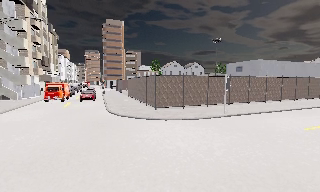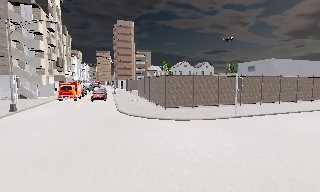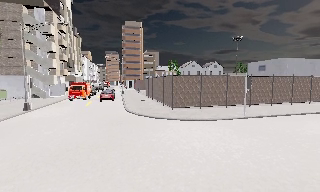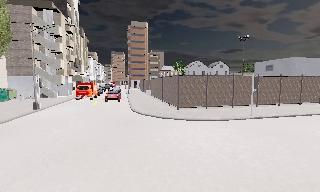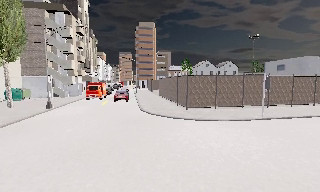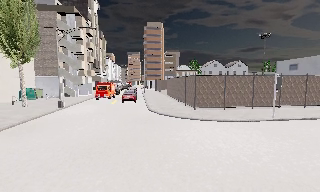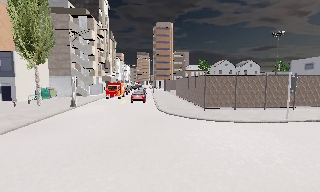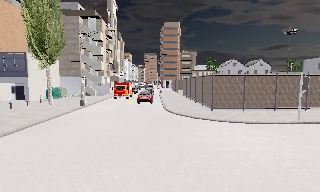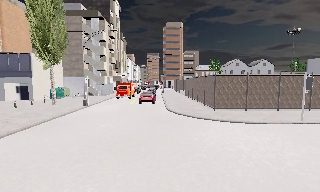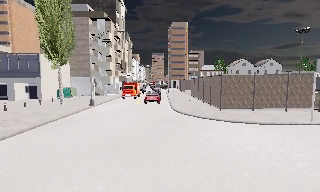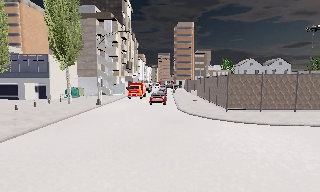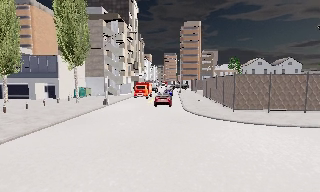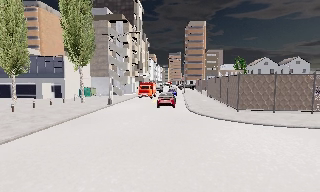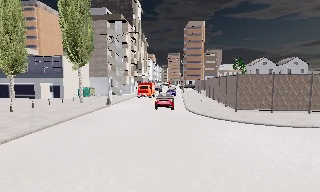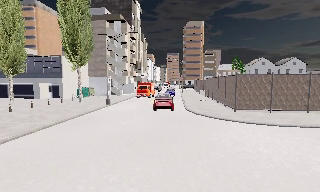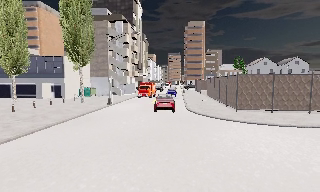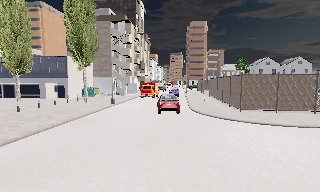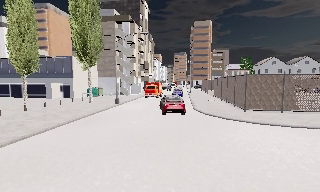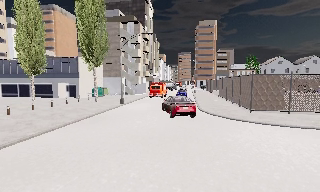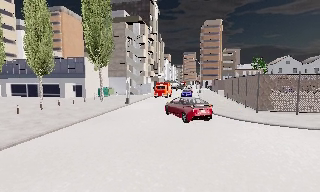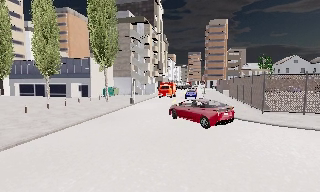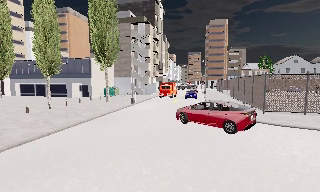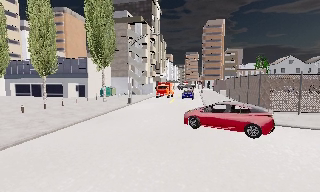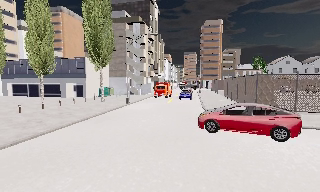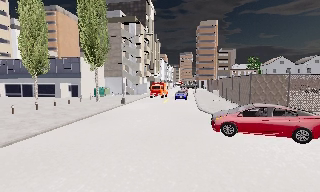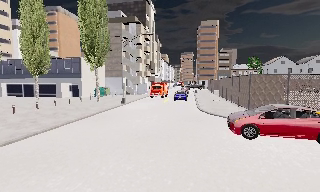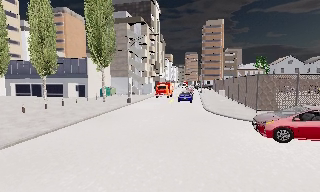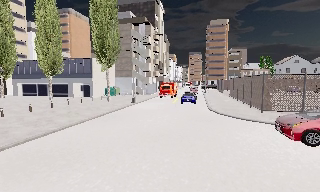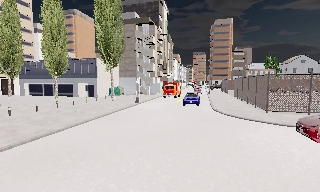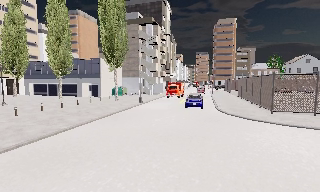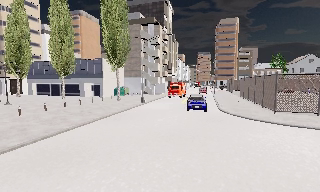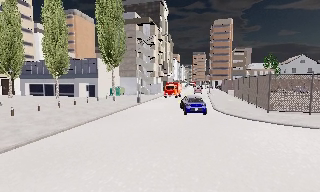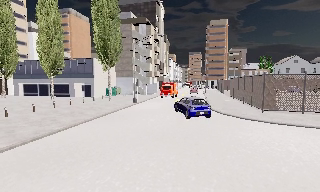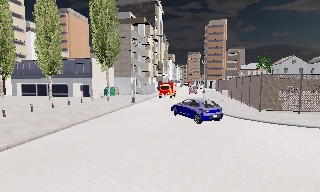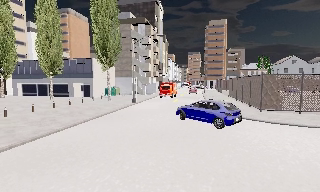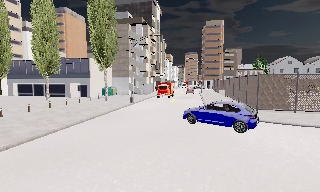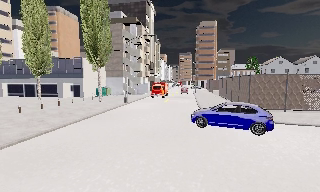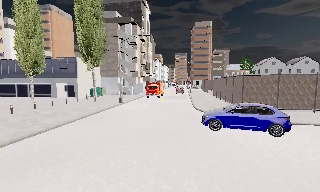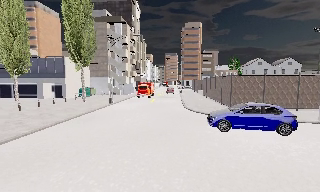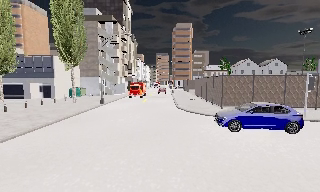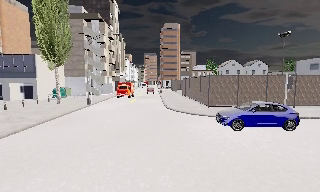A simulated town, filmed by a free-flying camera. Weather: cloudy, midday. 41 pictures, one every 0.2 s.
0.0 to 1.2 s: The camera pans to its left, which is counterclockwise from overhead, by about 15 degrees.
1.2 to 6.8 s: The camera pans to its left, which is counterclockwise from overhead, by about 20 degrees. It travels backward, about 1 m, so what stands in front gets smaller.
6.8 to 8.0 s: The camera swings to its right by about 15 degrees, and the scene slides to the left.
The film runs backward here.
